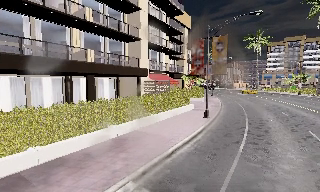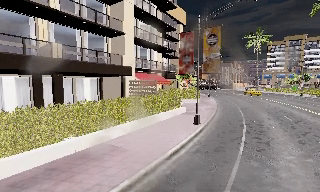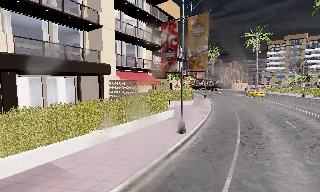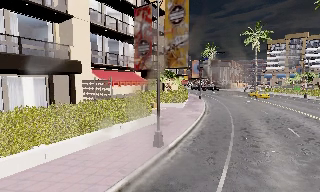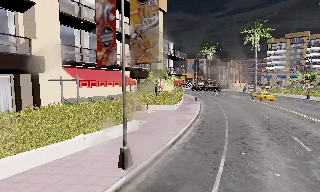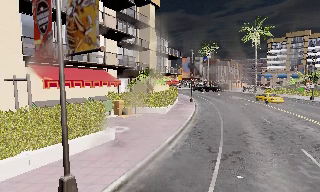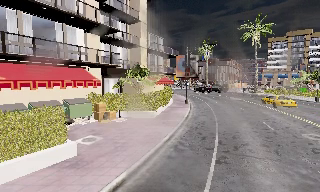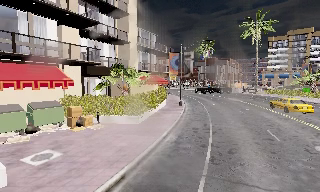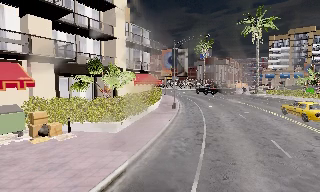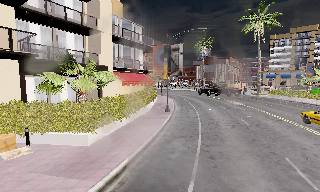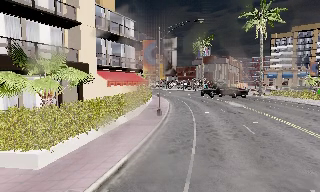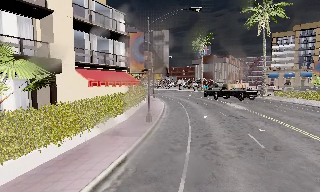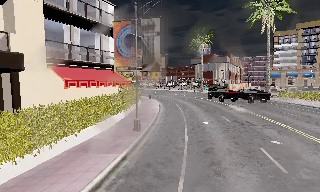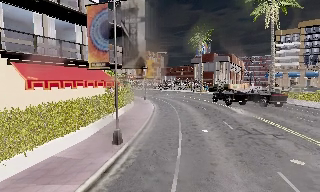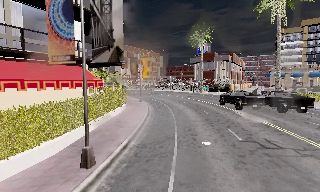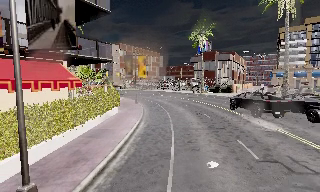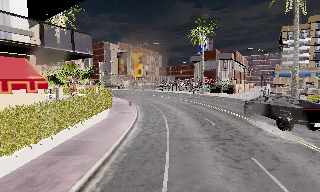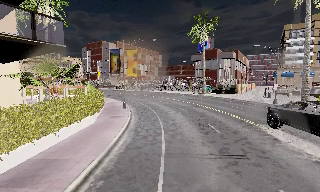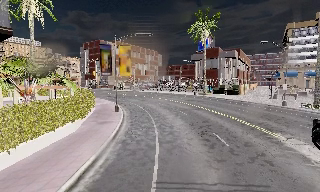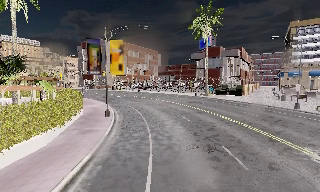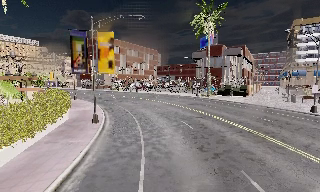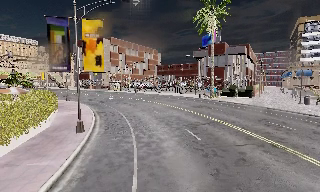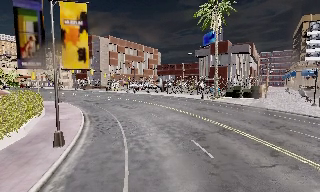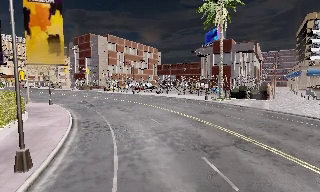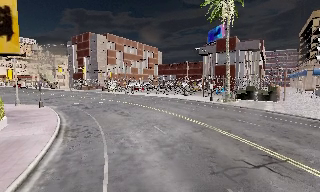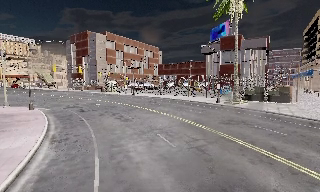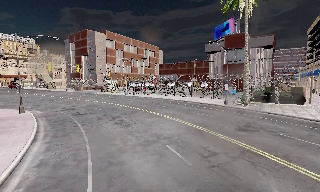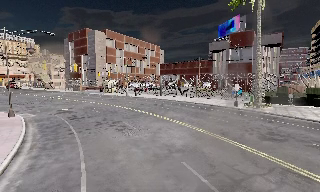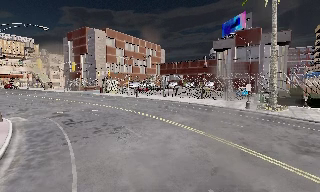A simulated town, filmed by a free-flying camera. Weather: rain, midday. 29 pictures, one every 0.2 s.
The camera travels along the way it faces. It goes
forward.
0.0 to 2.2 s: The camera travels forward and to its right, about 25 m, so what stands in front looms larger.
2.2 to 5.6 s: The camera travels forward, about 35 m, so what stands in front looms larger.
The film runs backward here.
